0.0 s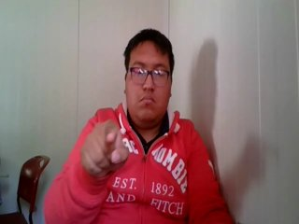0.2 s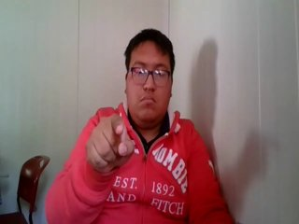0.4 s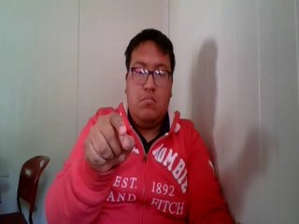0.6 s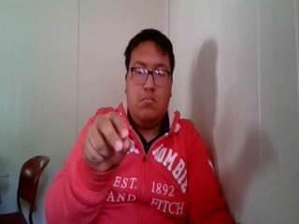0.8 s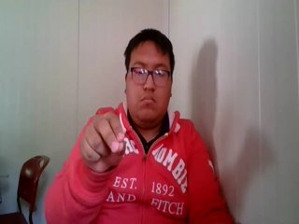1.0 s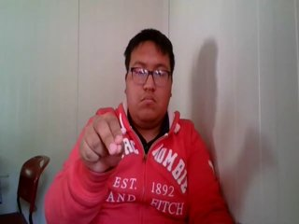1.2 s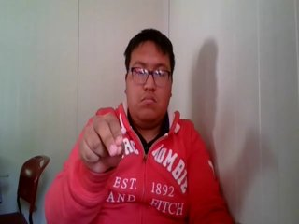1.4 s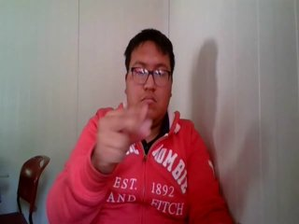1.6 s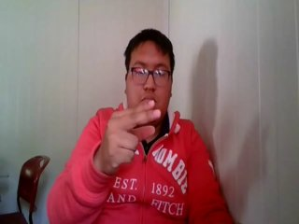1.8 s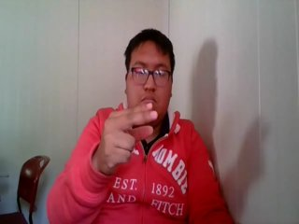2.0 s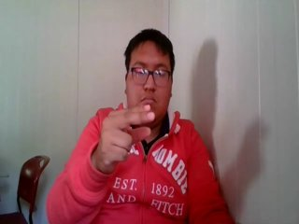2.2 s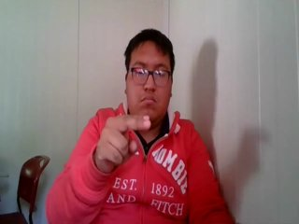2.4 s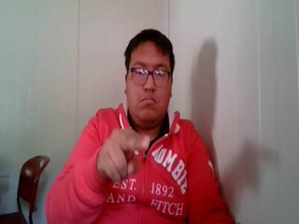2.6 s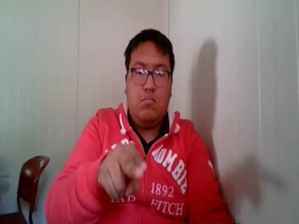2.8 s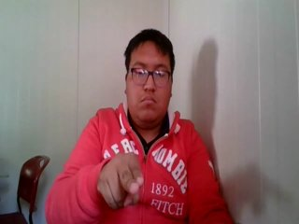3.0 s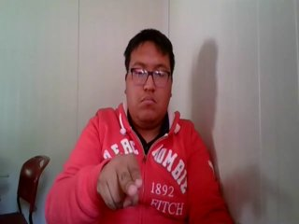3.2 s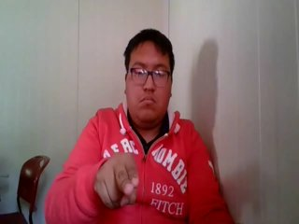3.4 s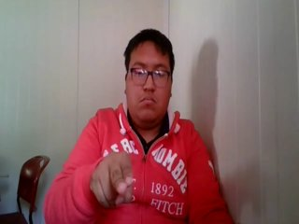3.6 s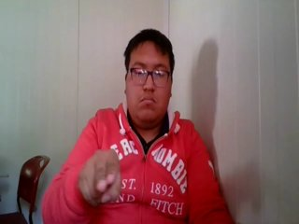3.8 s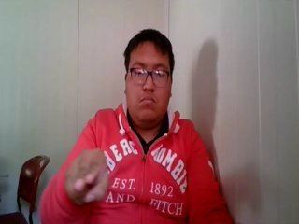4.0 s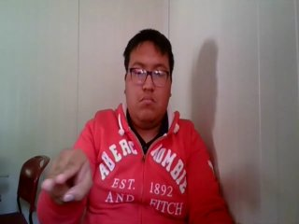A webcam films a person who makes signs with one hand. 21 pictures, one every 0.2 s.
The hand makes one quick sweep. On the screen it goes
to the right.
0.0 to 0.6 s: Pointing with one finger.
0.7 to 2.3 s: On the screen the hand sweeps to the right. The name of the sign: Throw left.
2.4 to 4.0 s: Pointing with two fingers.
